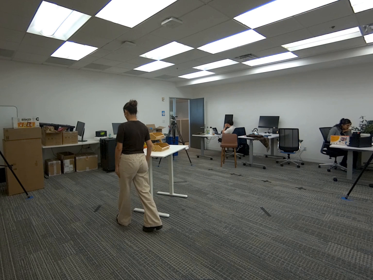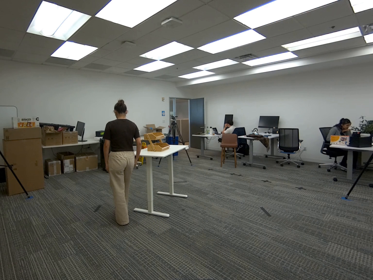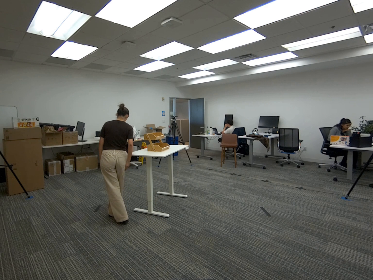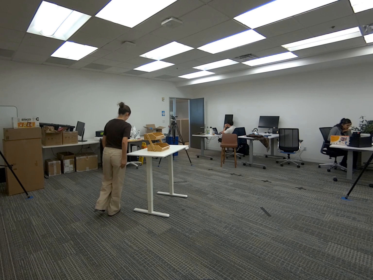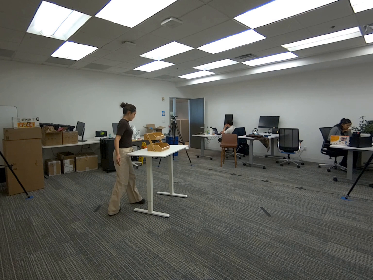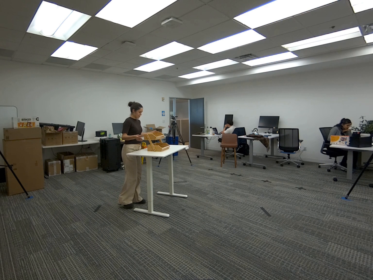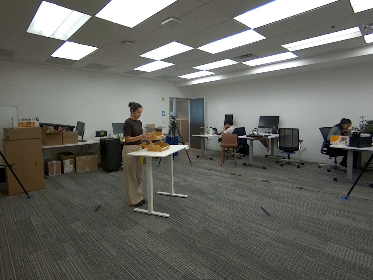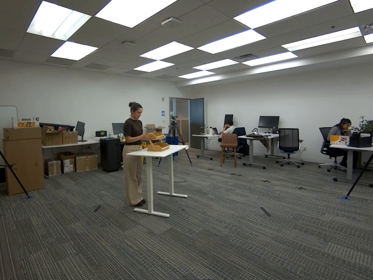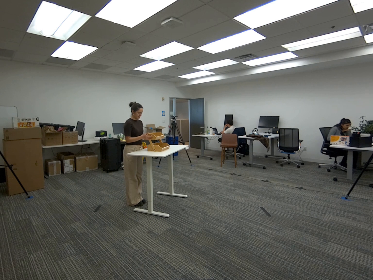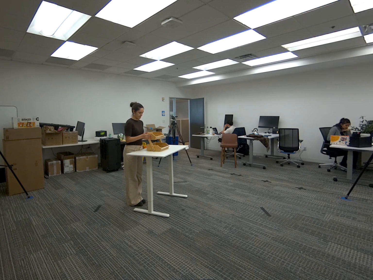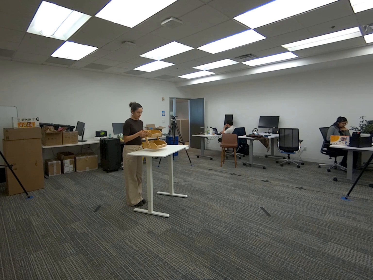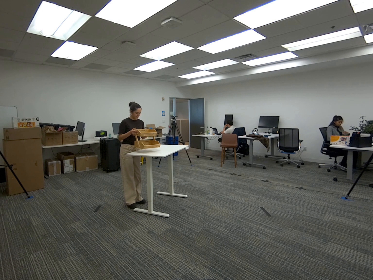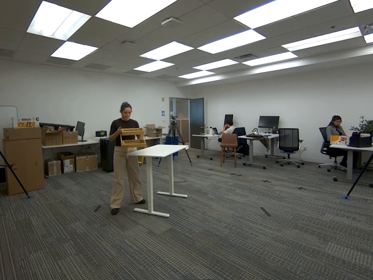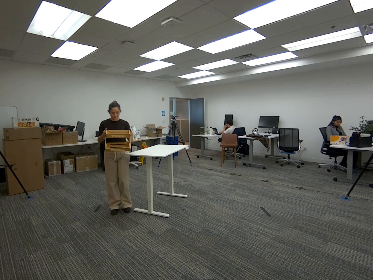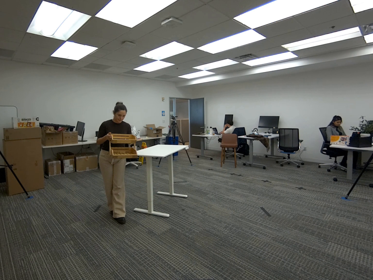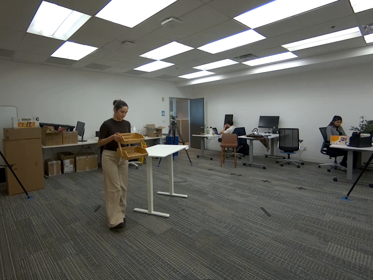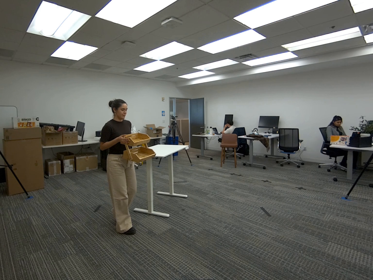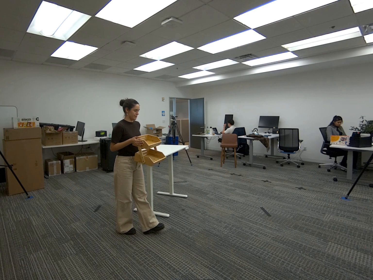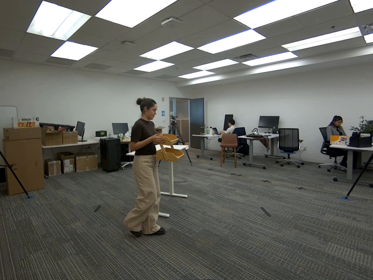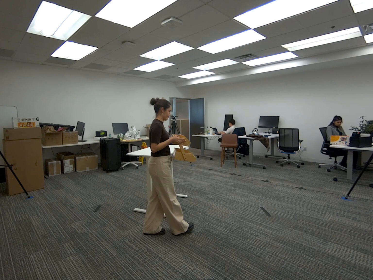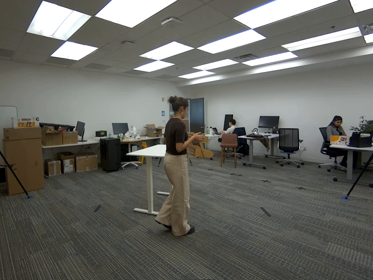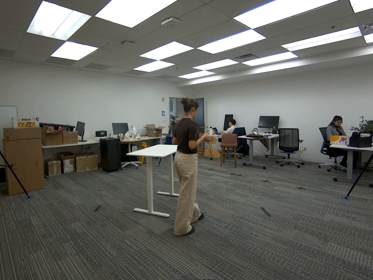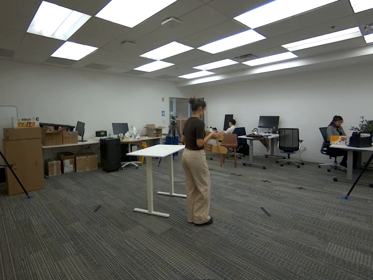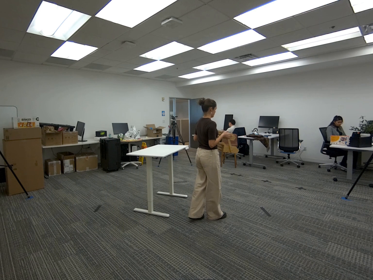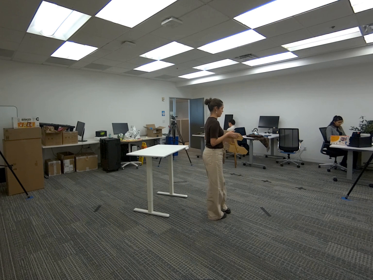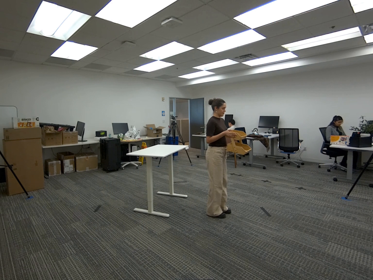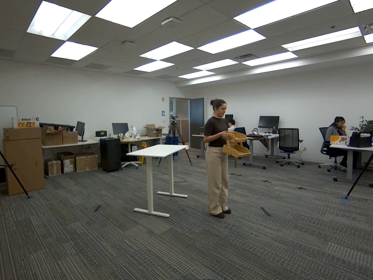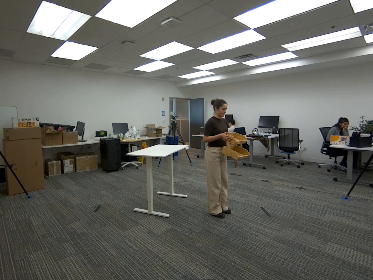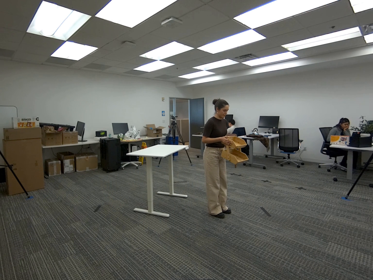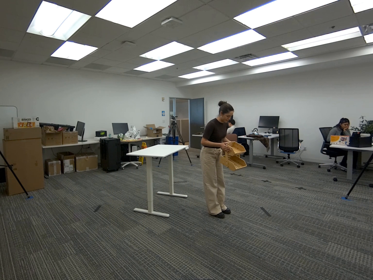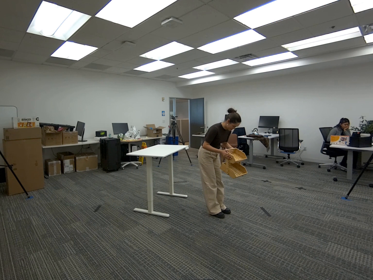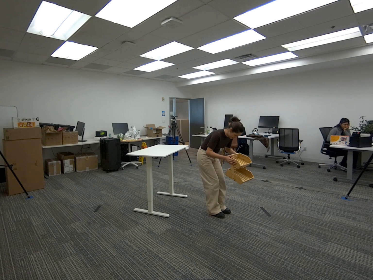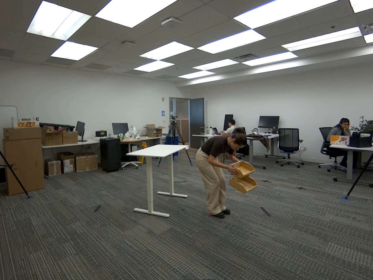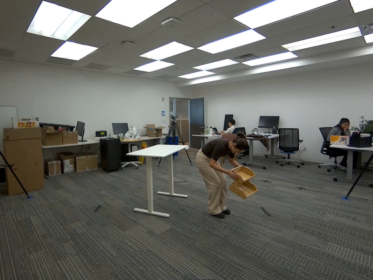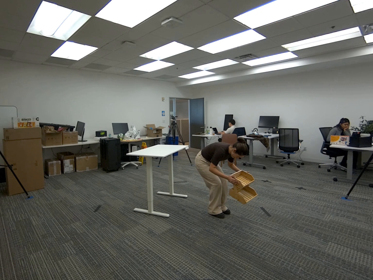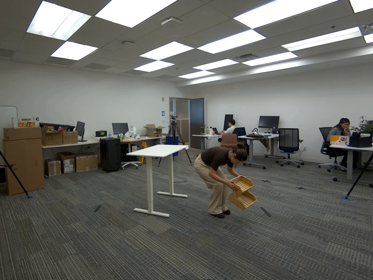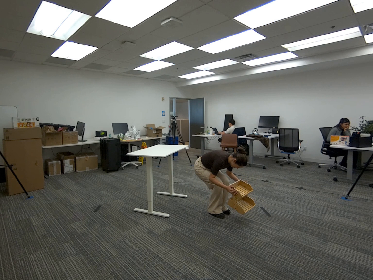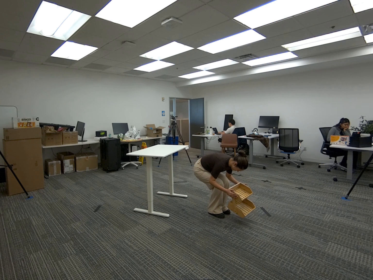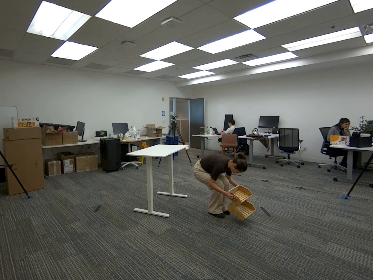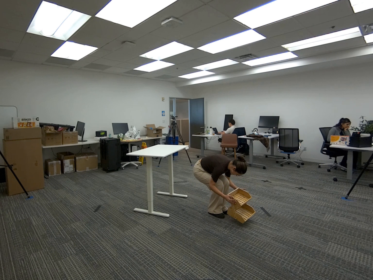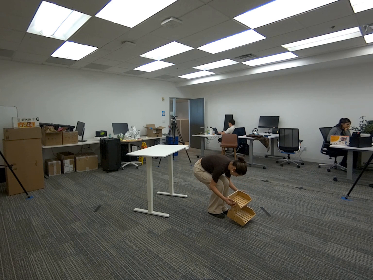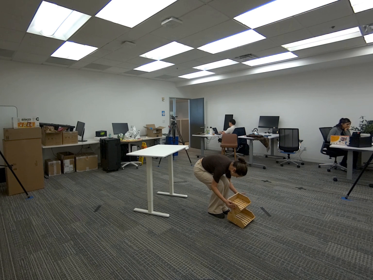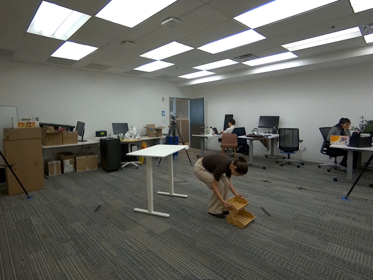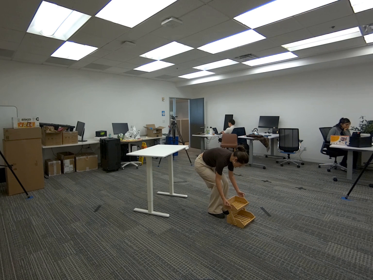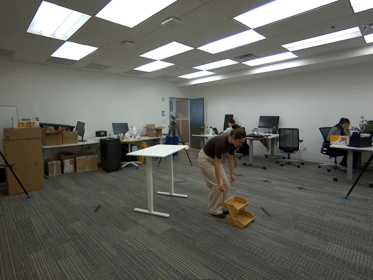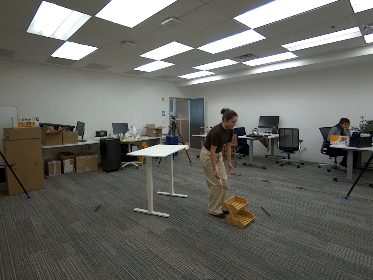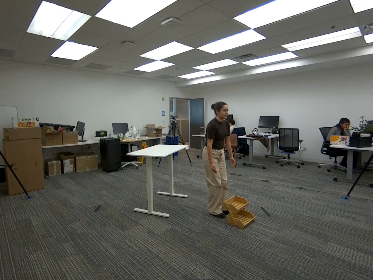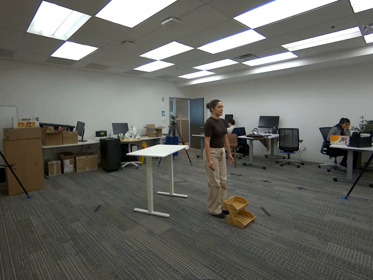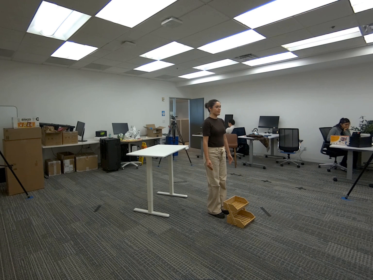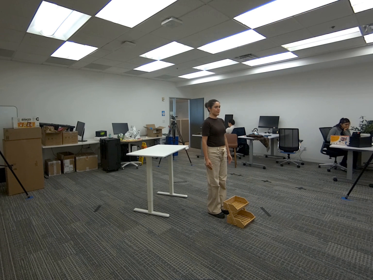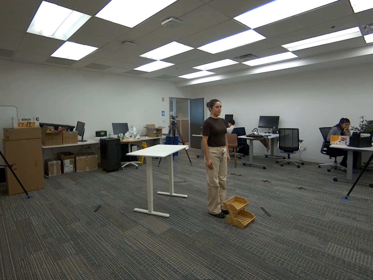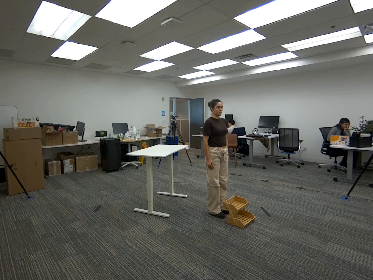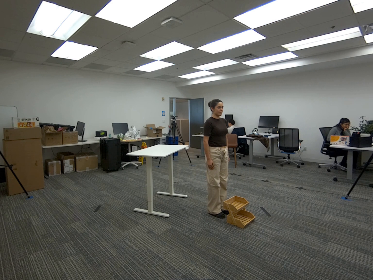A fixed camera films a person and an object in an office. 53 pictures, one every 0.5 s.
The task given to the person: Walk over to the white desk and pick up the wooden crate from the top shelf using both hands and then place on the ground.
